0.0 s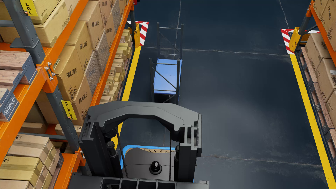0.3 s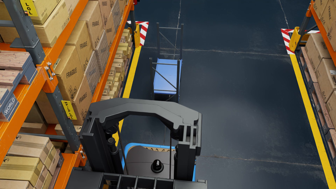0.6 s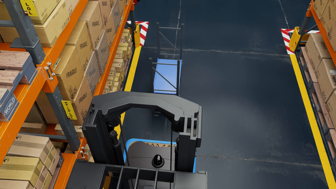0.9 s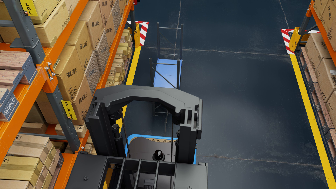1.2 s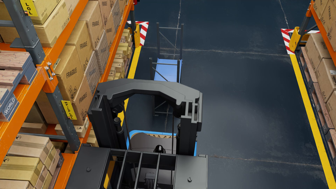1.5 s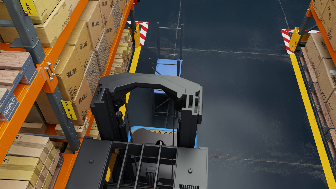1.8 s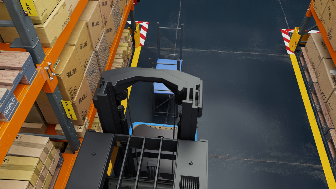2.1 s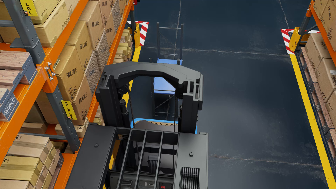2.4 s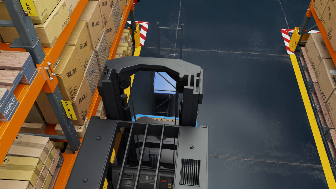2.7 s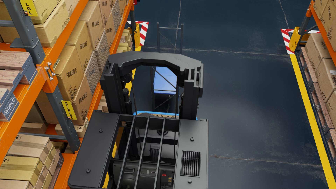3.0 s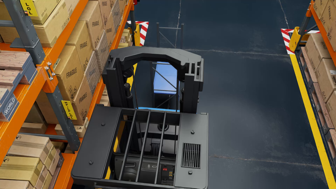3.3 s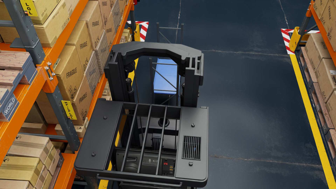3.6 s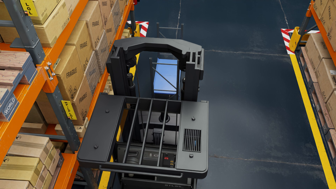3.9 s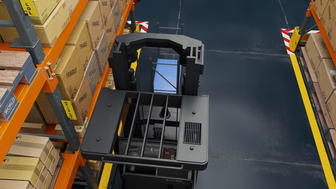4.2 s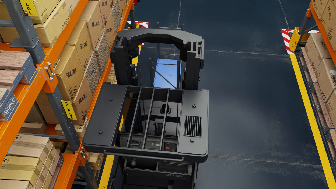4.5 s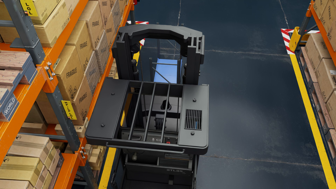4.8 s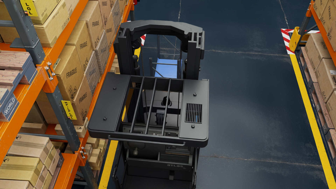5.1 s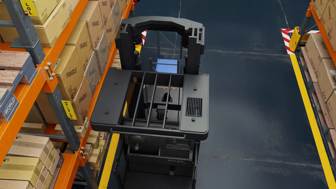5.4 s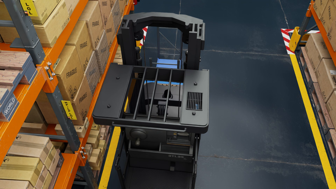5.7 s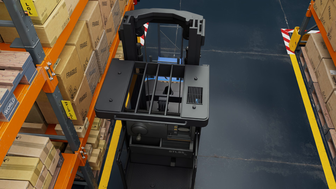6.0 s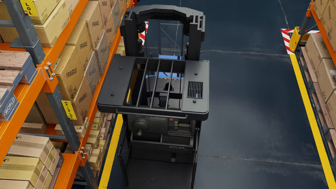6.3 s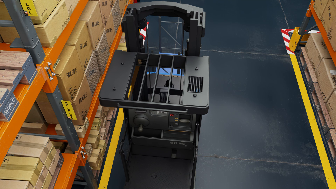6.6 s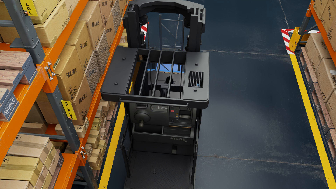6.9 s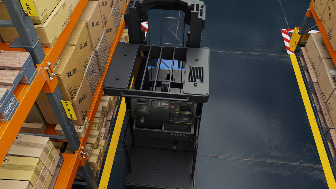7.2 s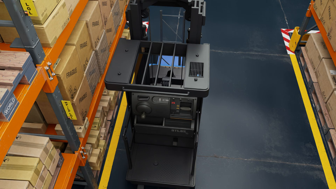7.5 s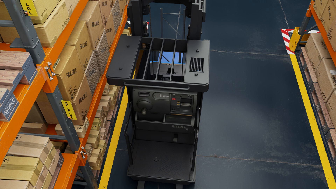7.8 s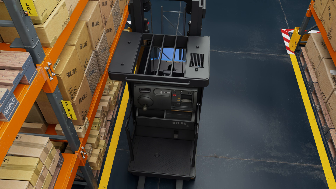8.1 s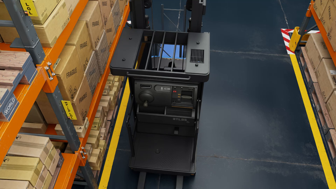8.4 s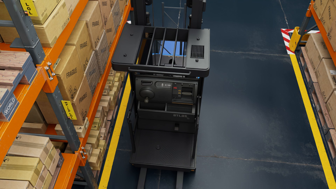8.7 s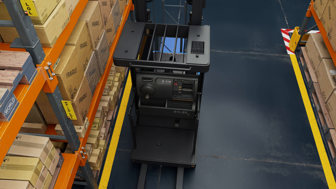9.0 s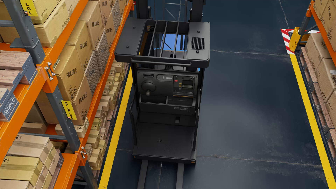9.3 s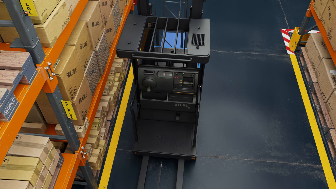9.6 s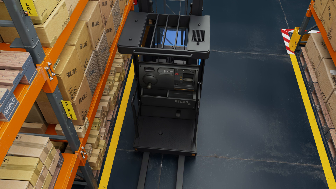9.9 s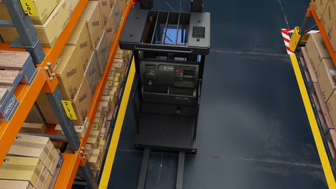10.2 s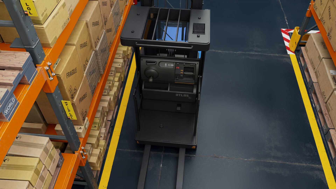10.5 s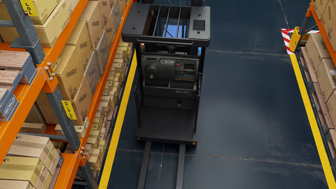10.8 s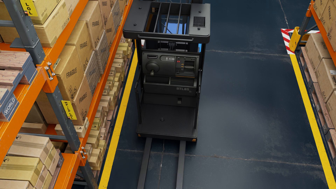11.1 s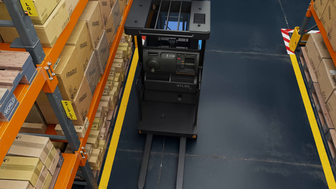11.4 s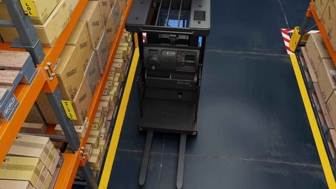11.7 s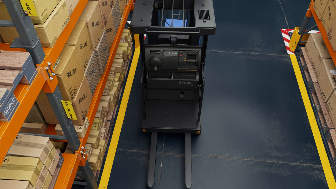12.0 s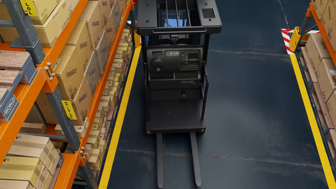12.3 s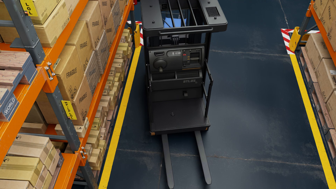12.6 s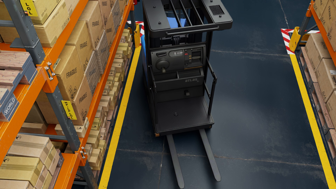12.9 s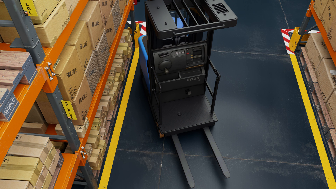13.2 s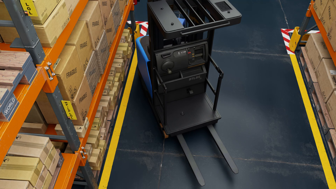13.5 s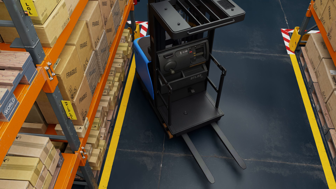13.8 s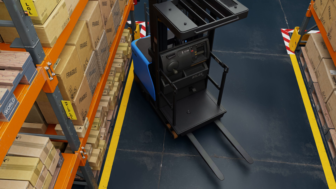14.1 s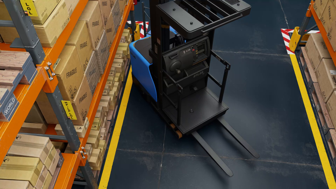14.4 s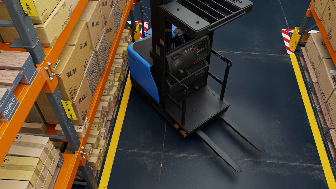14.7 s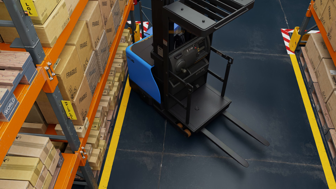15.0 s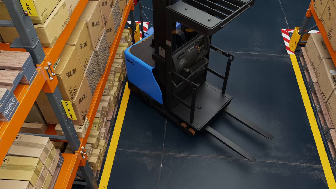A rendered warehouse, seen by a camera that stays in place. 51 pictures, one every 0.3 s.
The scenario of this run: A forklift runs into an object in its way.
